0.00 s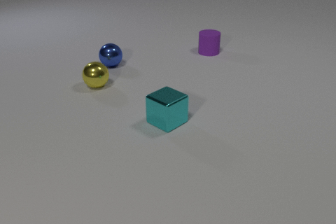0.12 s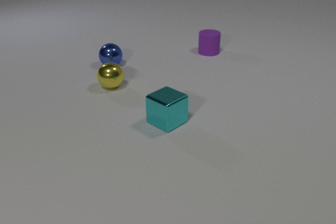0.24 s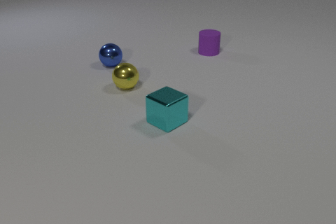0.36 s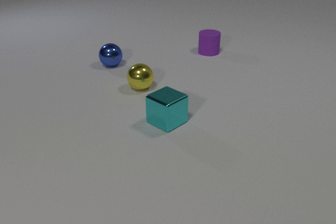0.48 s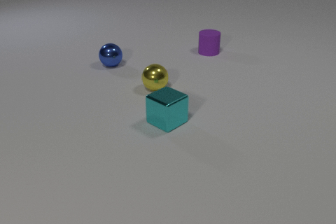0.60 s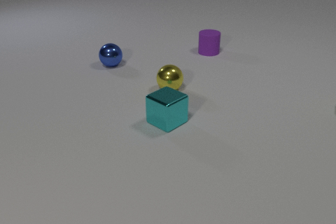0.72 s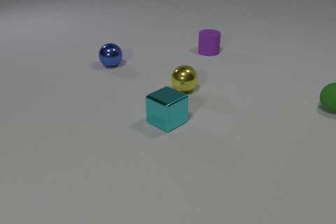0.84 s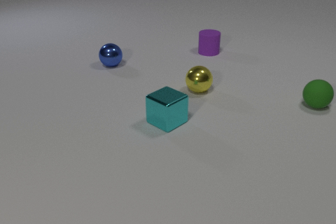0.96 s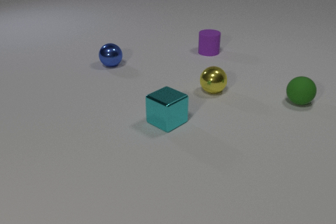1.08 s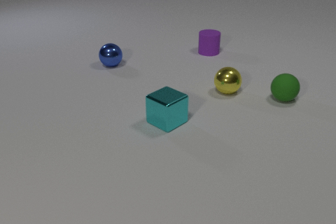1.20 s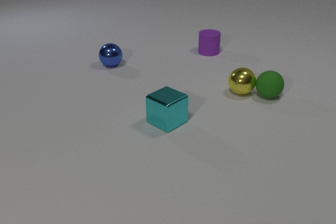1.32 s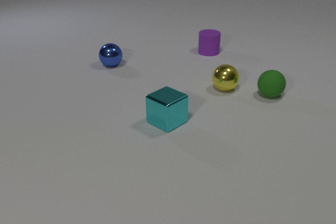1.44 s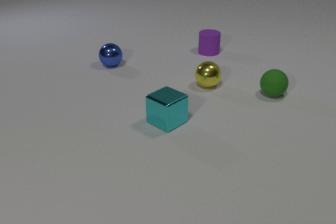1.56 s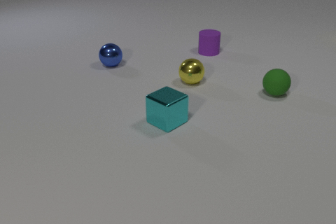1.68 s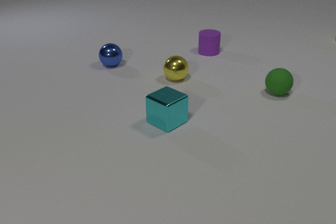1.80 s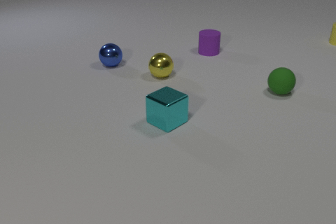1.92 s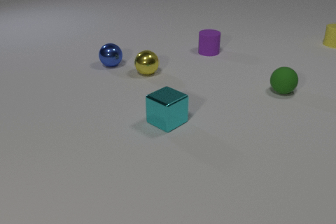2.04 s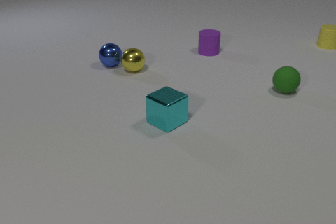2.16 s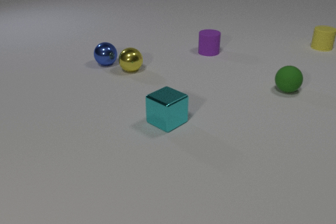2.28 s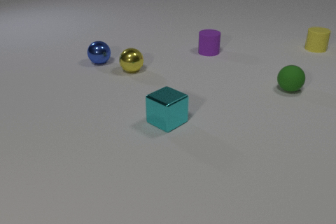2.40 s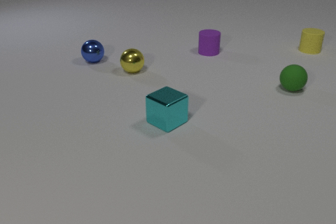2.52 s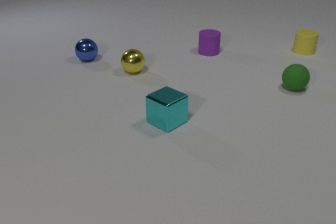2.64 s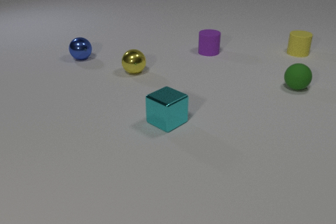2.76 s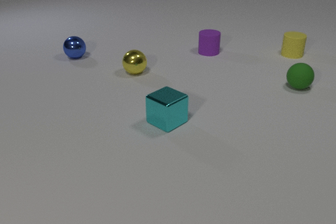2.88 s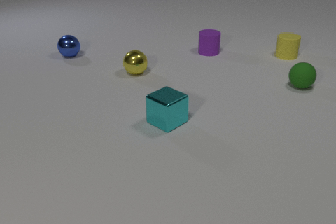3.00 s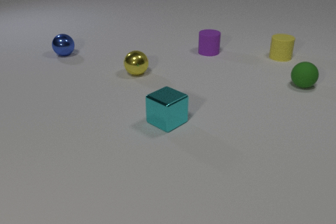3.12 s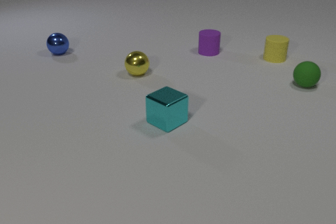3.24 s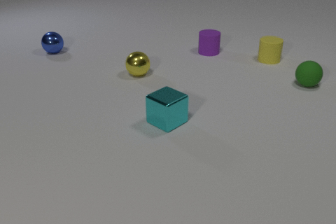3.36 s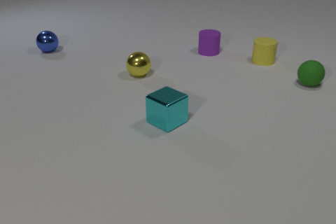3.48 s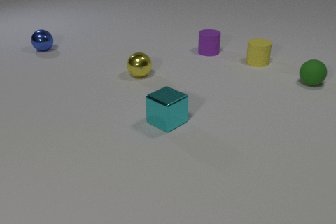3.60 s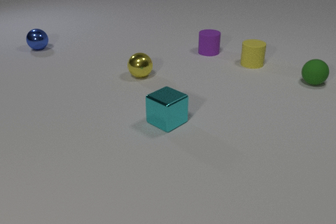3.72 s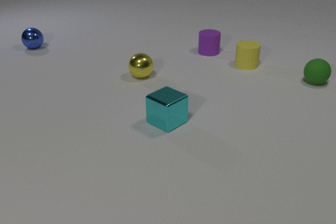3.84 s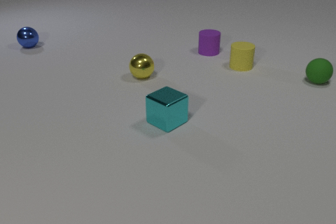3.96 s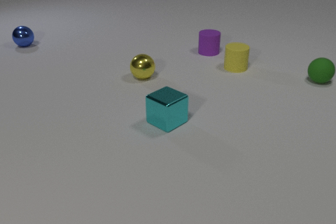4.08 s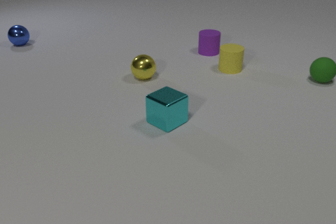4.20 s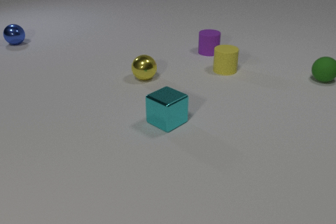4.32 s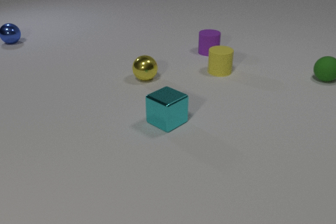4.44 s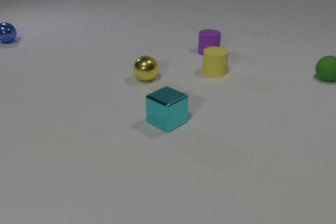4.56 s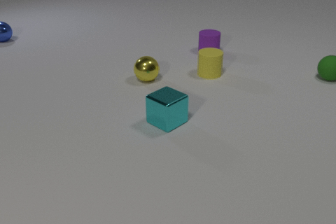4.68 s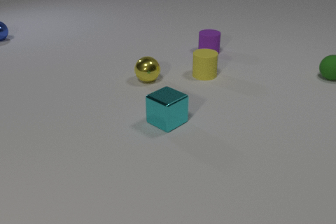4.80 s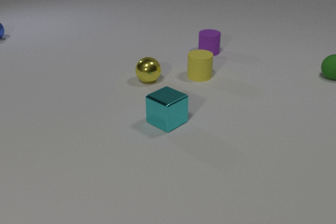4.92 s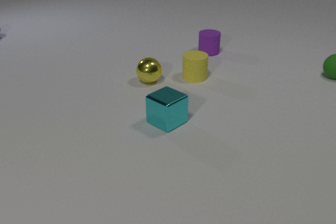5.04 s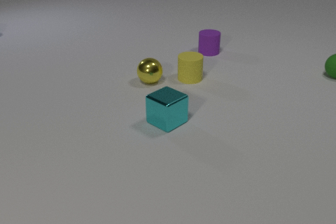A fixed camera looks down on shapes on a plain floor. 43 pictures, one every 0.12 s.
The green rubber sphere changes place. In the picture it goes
away from the camera.
0.00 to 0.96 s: The green rubber sphere comes in at the right edge, rolls to the left. The yellow metal sphere rolls to the right.
0.96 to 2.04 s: The green rubber sphere rolls away from the camera and to the left. The yellow metal sphere rolls to the left and away from the camera. The yellow rubber cylinder comes in at the right edge, slides toward the camera and to the left. The green rubber sphere and the yellow metal sphere collide.
2.04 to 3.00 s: The green rubber sphere rolls away from the camera and to the right. The yellow metal sphere rolls toward the camera. The blue metal sphere rolls to the left and away from the camera. The yellow rubber cylinder slides toward the camera and to the left. The yellow metal sphere and the blue metal sphere collide.
3.00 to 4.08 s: The green rubber sphere rolls away from the camera and to the right. The yellow metal sphere rolls toward the camera and to the right. The blue metal sphere rolls away from the camera and to the left. The yellow rubber cylinder slides to the left and toward the camera.
4.08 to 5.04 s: The green rubber sphere rolls away from the camera and to the right. The yellow metal sphere rolls toward the camera and to the right. The blue metal sphere rolls away from the camera and to the left, leaves at the left edge. The yellow rubber cylinder slides to the left and toward the camera.
What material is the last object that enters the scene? rubber.
How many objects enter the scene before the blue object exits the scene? 2.
Are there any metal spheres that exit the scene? yes.
